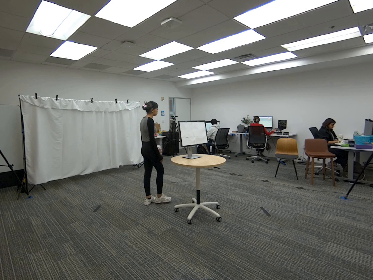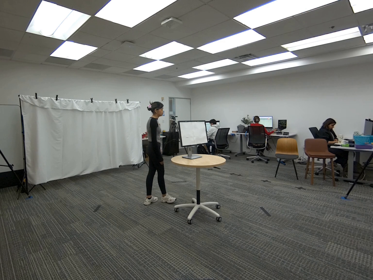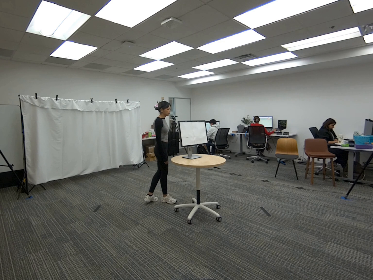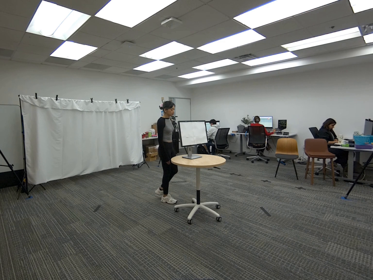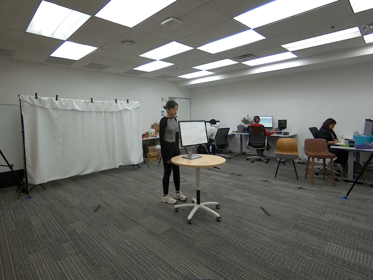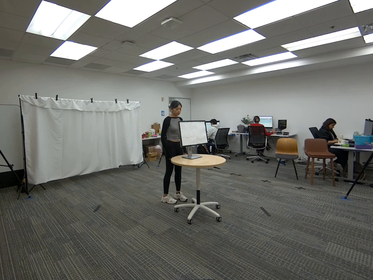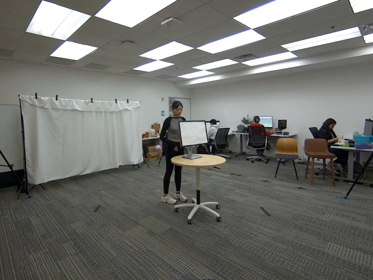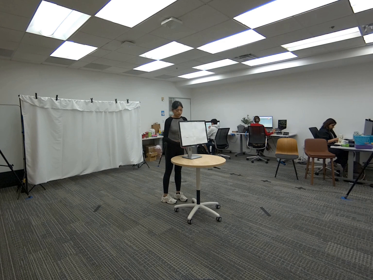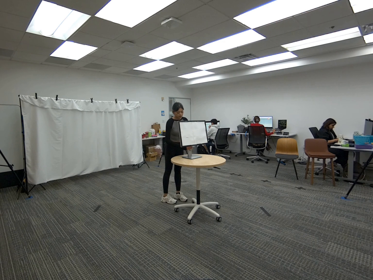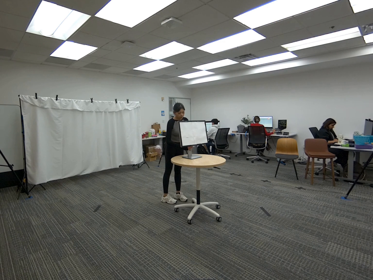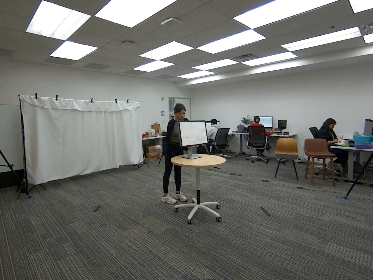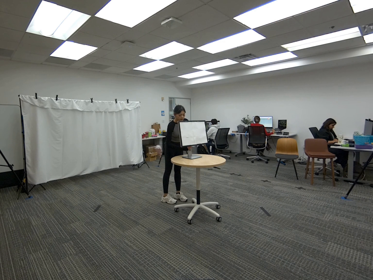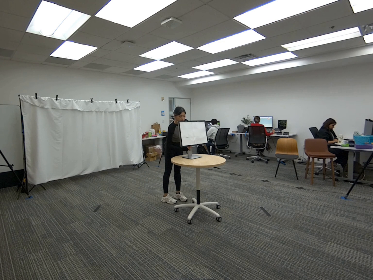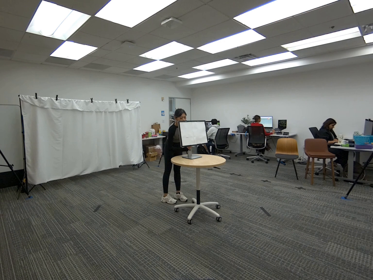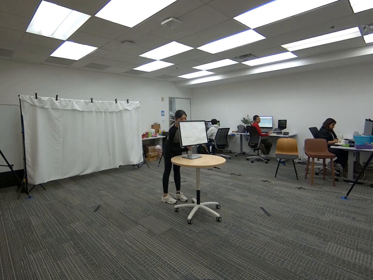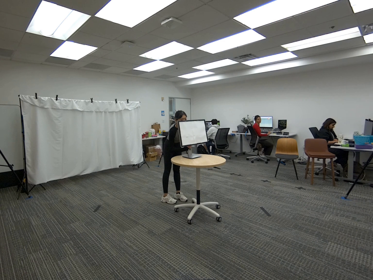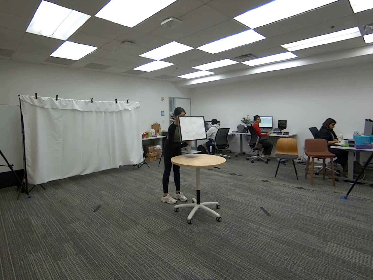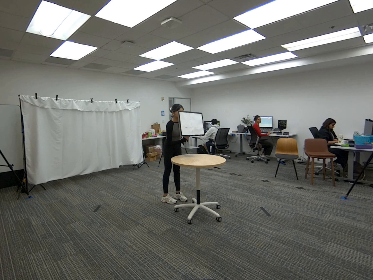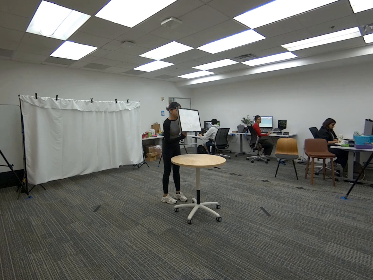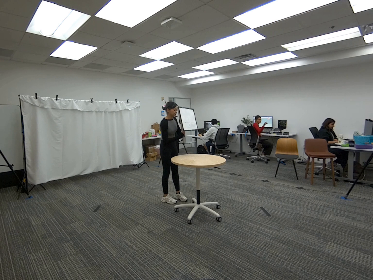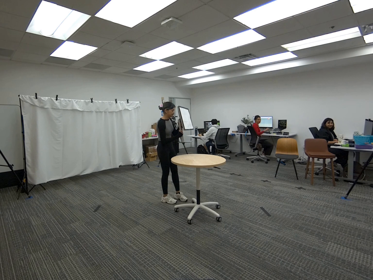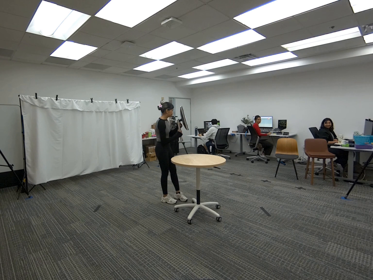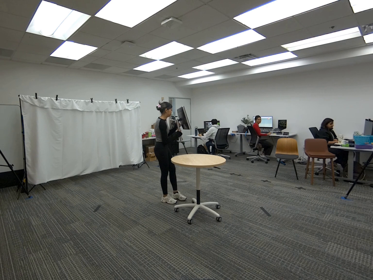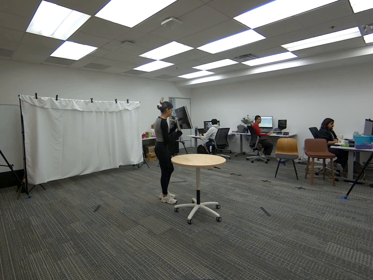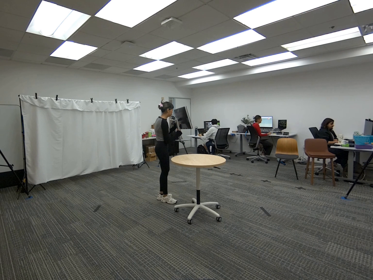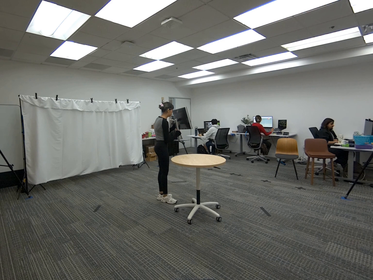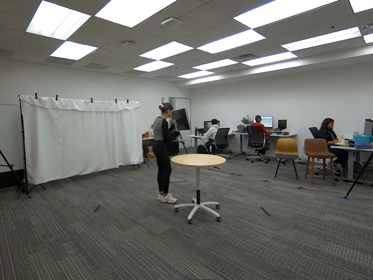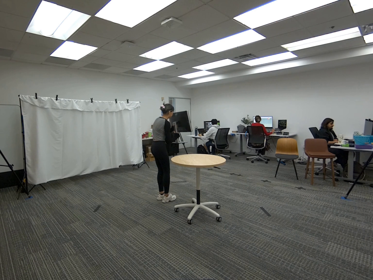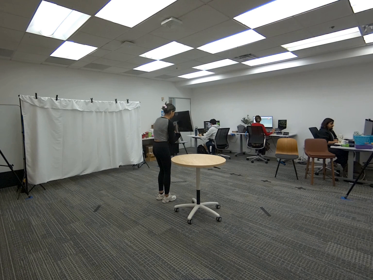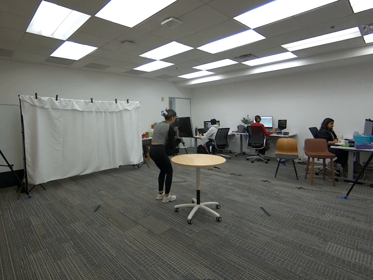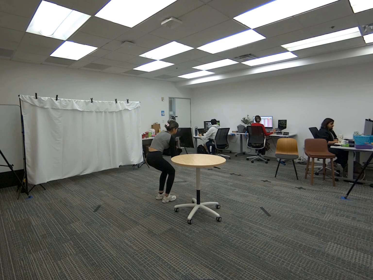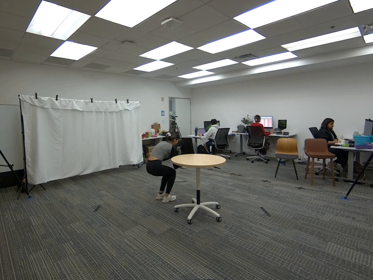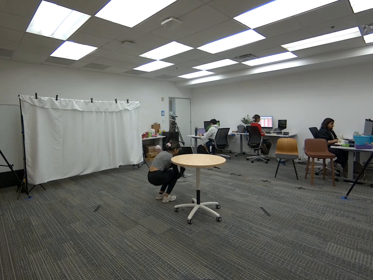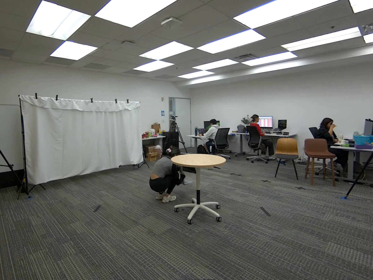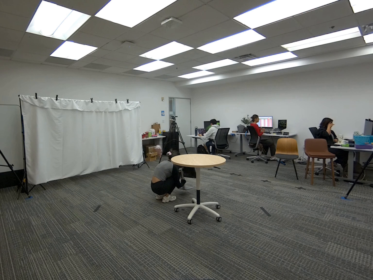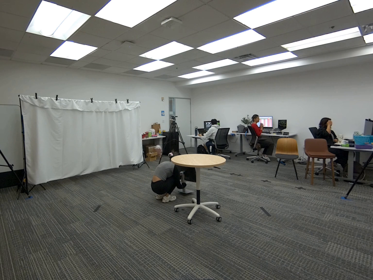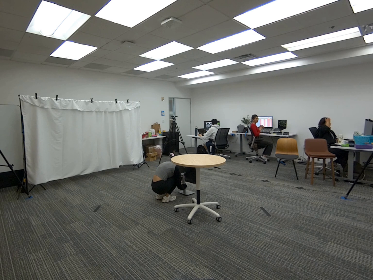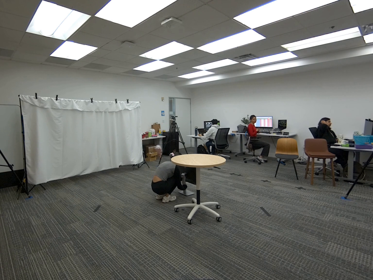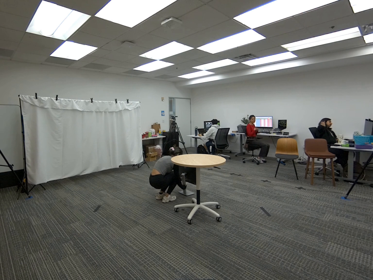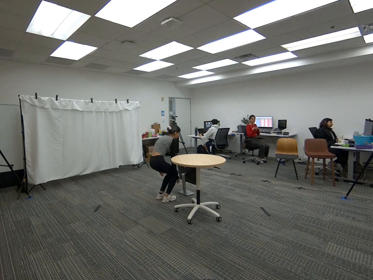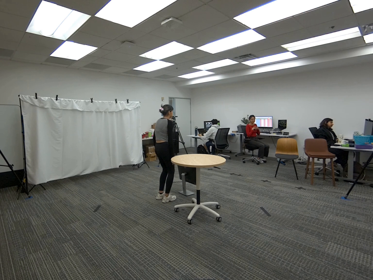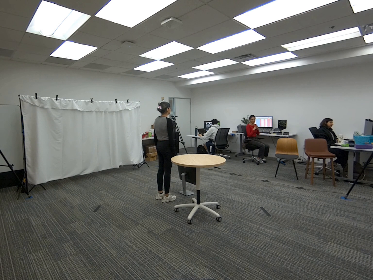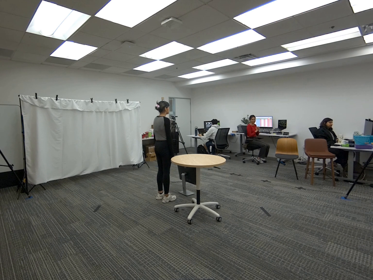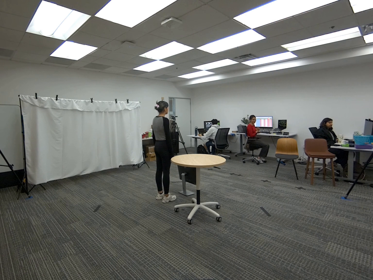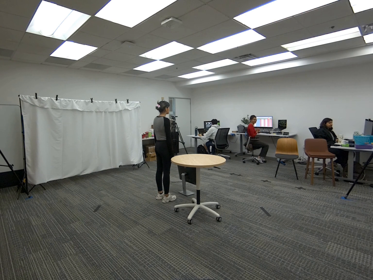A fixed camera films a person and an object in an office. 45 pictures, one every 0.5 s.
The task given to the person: Walk over to the monitor on the round table and pick up the monitor from the base and place on the ground.
